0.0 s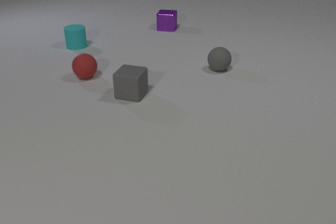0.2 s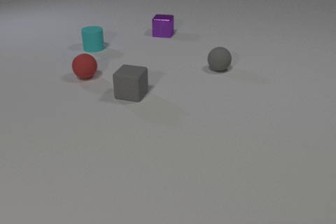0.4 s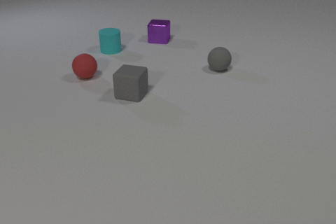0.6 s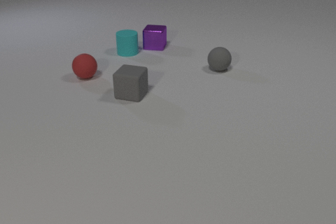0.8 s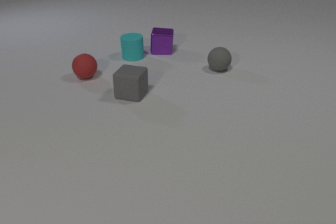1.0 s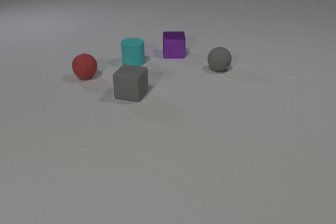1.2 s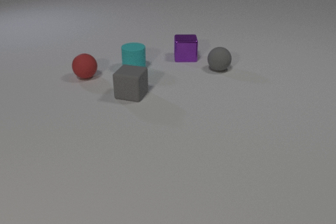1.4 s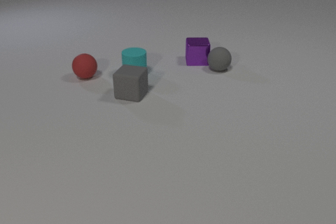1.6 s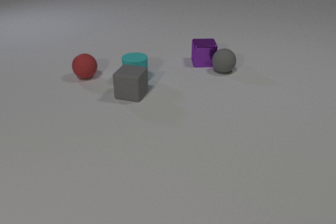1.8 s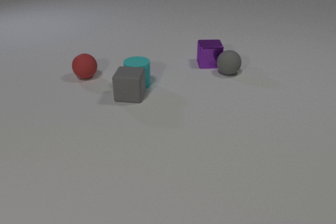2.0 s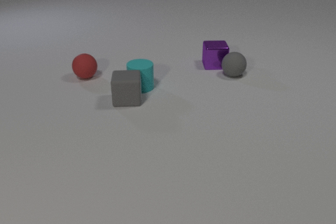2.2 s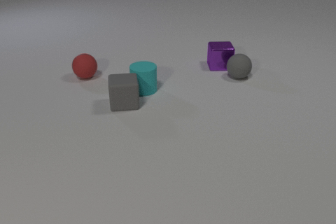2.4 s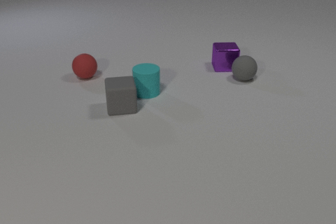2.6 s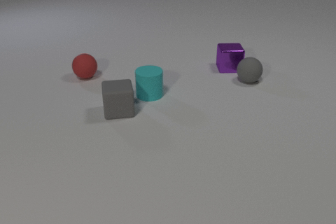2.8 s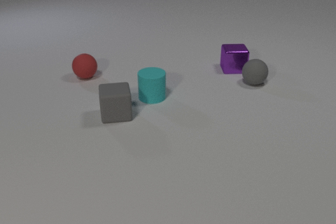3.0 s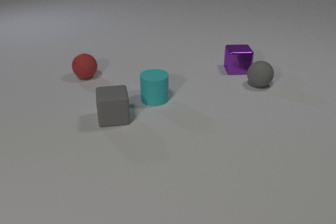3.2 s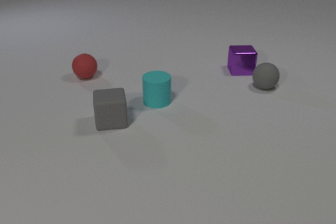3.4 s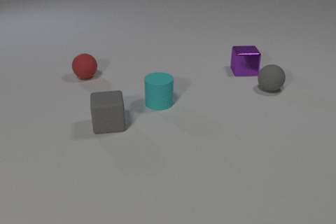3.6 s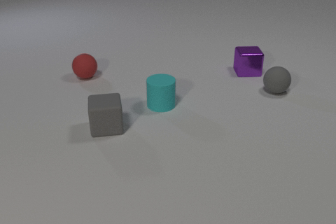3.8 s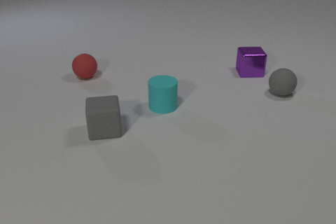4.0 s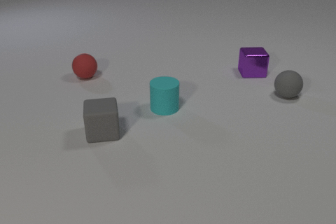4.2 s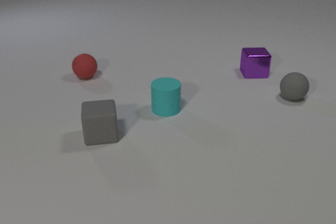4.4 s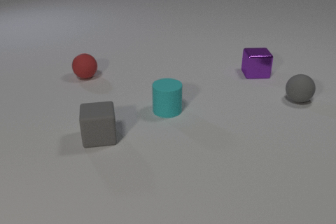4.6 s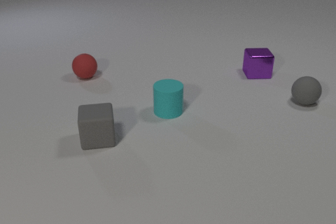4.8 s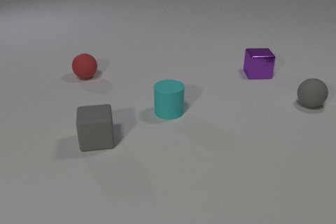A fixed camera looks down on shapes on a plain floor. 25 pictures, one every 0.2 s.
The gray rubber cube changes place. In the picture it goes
toward the camera.
The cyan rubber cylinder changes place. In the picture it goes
toward the camera.
0.0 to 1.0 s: The cyan rubber cylinder slides to the right and toward the camera. The purple metal cube slides toward the camera. The cyan rubber cylinder and the purple metal cube collide.
1.0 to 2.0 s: The cyan rubber cylinder slides toward the camera. The purple metal cube slides to the right and toward the camera. The gray rubber cube slides toward the camera. The gray rubber sphere rolls to the right and toward the camera. The purple metal cube and the gray rubber sphere collide. The cyan rubber cylinder and the gray rubber cube collide.
2.0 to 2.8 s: The cyan rubber cylinder slides toward the camera and to the right. The purple metal cube slides to the right. The gray rubber cube slides toward the camera. The gray rubber sphere rolls to the right and toward the camera.
2.8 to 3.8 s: The cyan rubber cylinder slides toward the camera and to the right. The purple metal cube slides to the right. The gray rubber cube slides toward the camera and to the left. The gray rubber sphere rolls to the right and toward the camera.
3.8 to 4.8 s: The cyan rubber cylinder slides toward the camera and to the right. The purple metal cube slides to the right. The gray rubber cube slides toward the camera and to the left. The gray rubber sphere rolls to the right and toward the camera.
What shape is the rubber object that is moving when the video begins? cylinder.
How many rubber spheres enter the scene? 0.
How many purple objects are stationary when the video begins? 0.
